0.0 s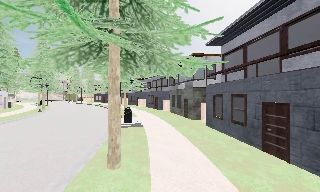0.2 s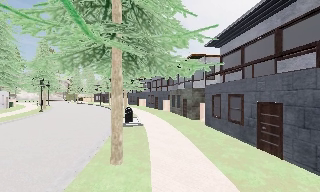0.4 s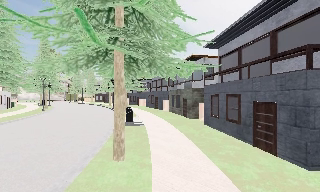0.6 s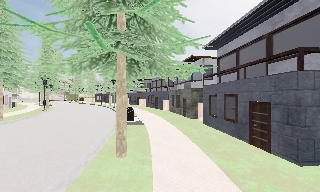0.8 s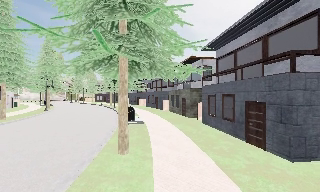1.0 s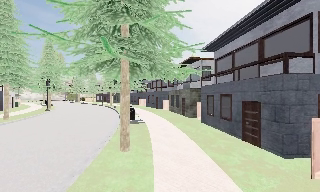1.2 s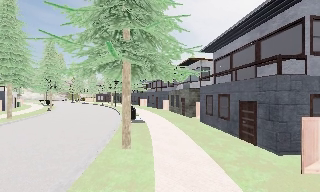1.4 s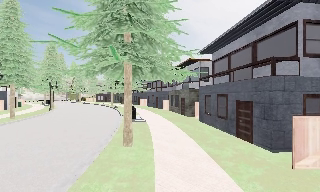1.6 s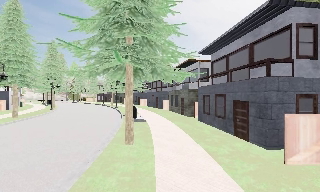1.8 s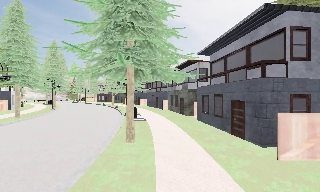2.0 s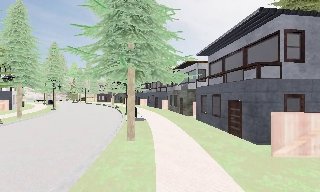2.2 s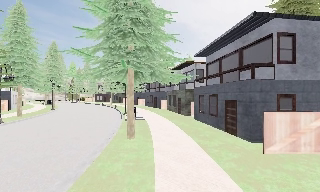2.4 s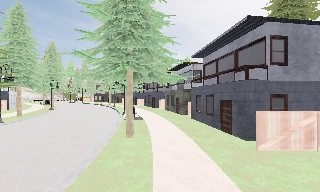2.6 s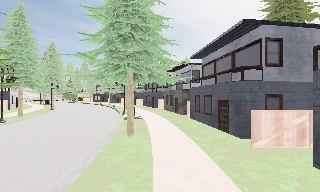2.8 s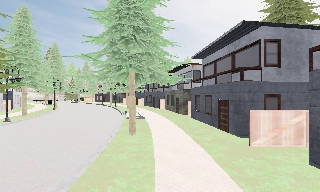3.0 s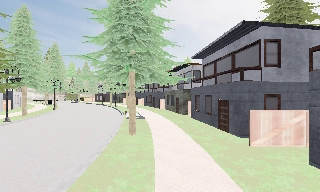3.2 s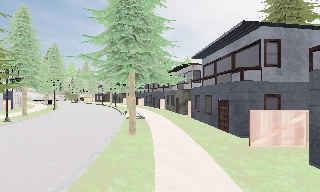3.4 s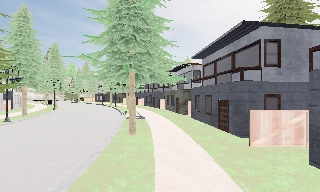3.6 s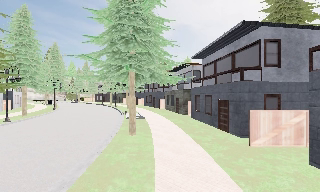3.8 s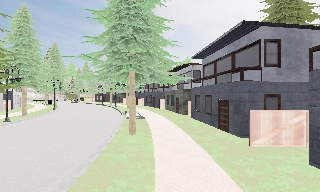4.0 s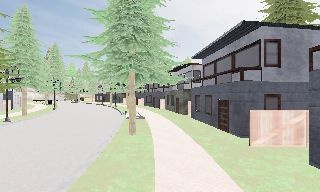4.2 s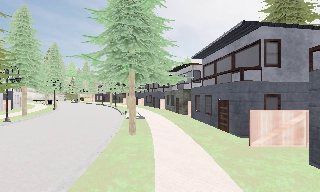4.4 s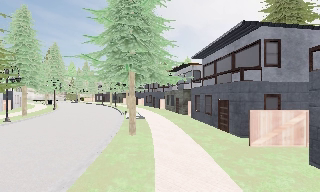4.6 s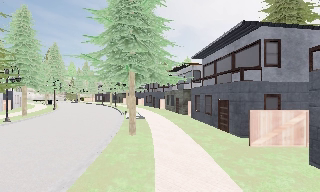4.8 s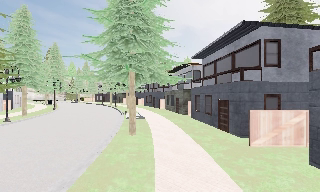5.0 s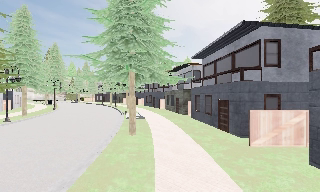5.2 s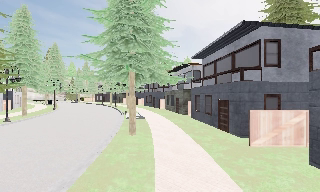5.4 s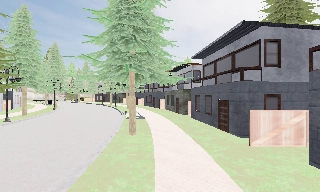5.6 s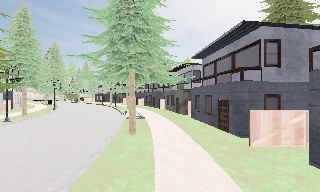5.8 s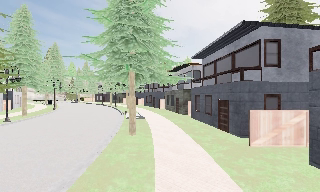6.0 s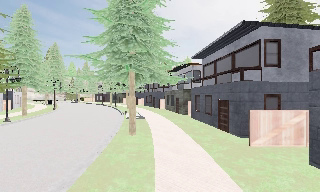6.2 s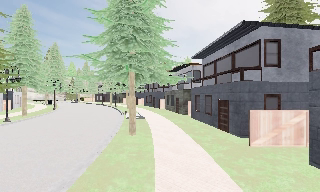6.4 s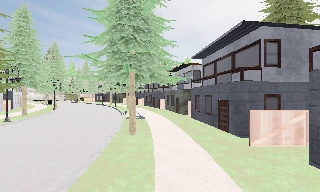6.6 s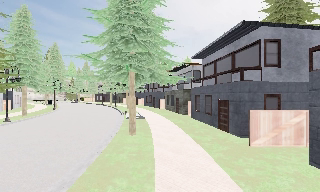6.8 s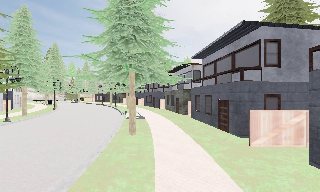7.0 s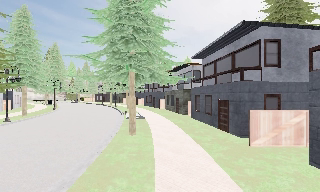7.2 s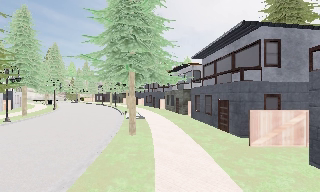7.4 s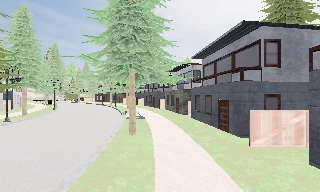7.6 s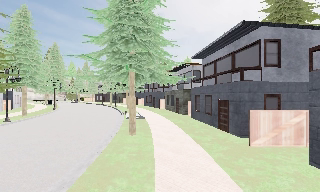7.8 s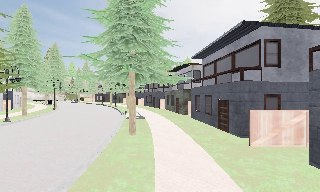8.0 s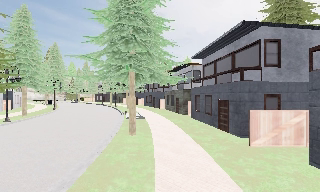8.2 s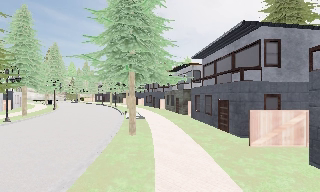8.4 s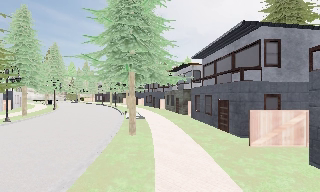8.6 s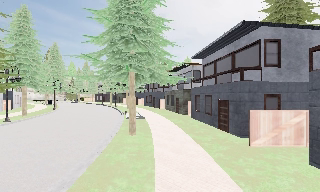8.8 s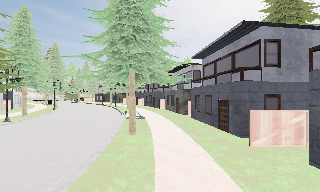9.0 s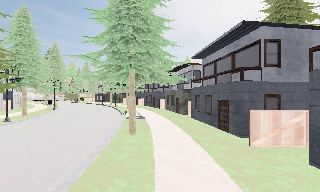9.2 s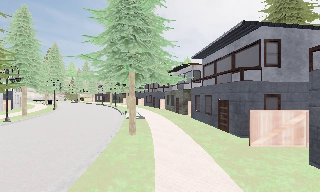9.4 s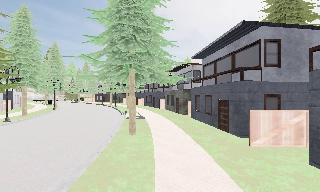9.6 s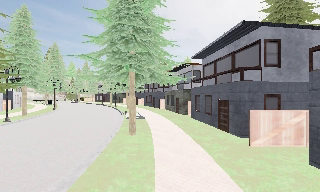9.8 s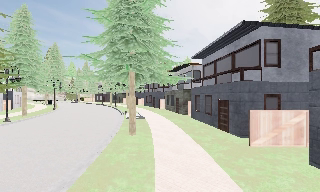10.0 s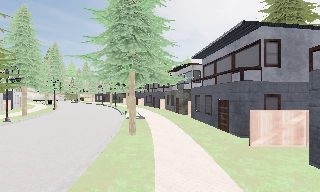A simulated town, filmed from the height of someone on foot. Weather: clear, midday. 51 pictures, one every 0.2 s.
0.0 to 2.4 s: The camera travels backward, about 3.5 m, so what stands in front gets smaller.
2.4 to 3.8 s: The camera travels backward, about 0.5 m, so what stands in front gets smaller. It loses speed.
3.8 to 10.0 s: The camera keeps its place and its aim.
The film runs backward here.
